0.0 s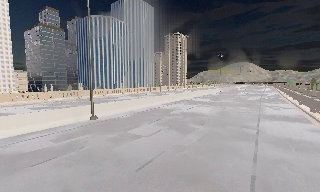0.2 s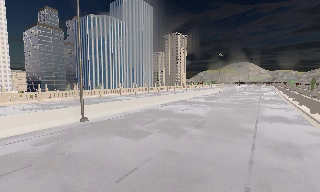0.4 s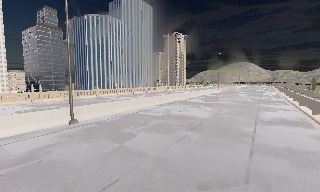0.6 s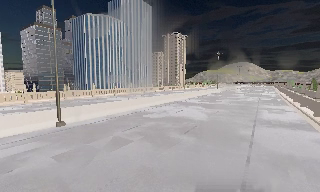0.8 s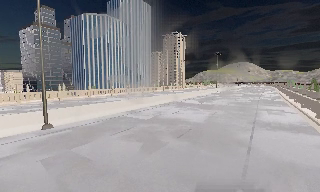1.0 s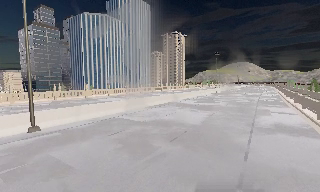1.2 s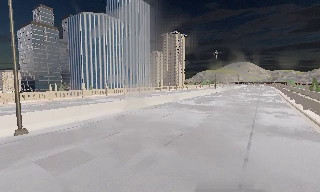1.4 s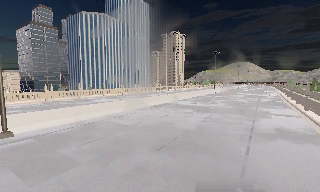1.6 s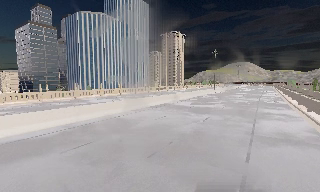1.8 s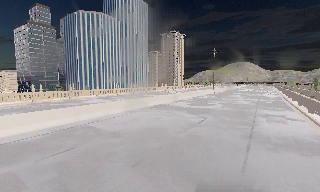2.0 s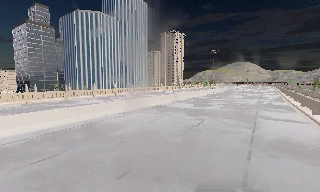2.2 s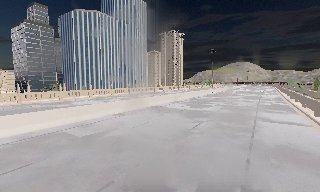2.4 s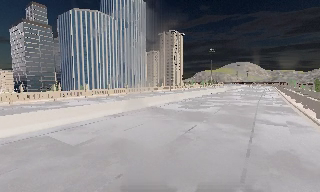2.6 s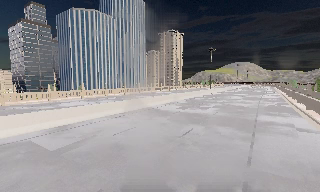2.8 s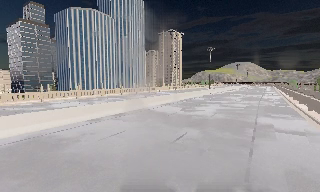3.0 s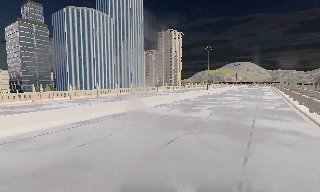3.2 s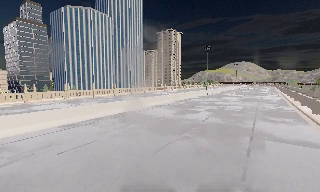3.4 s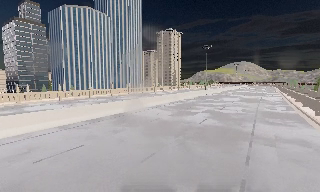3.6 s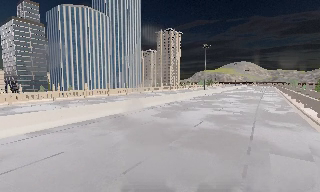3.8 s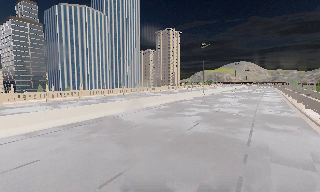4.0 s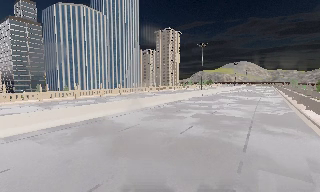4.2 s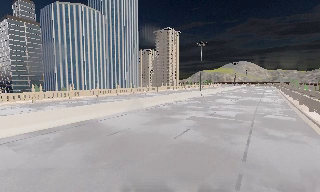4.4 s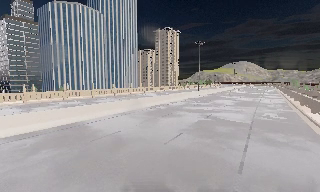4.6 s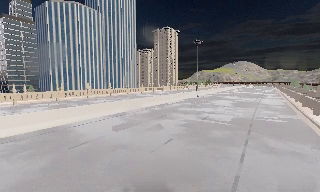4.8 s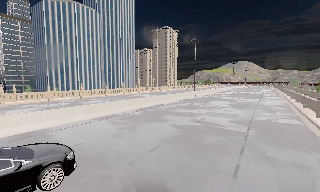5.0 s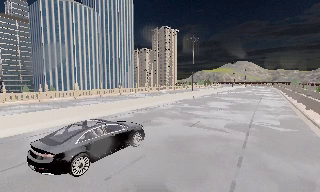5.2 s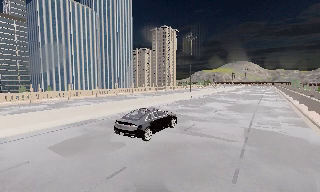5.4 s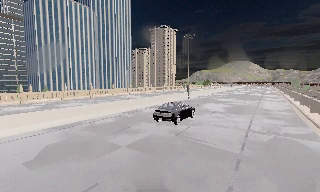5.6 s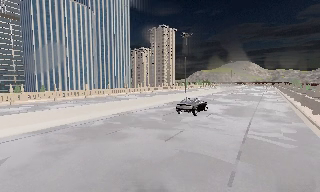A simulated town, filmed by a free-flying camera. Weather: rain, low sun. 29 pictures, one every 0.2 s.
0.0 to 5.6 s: The camera travels forward and to its right, about 25 m, so what stands in front looms larger.
The film runs forward here.
